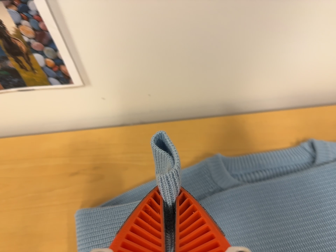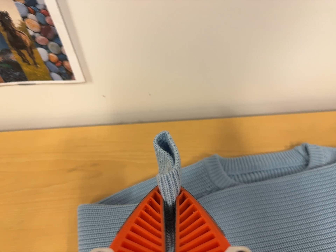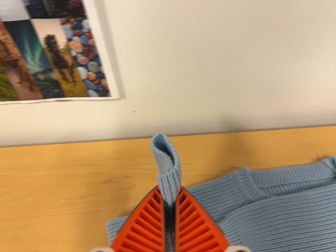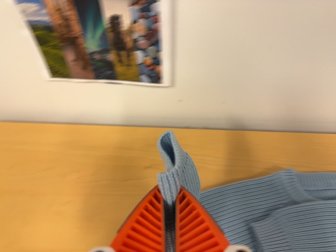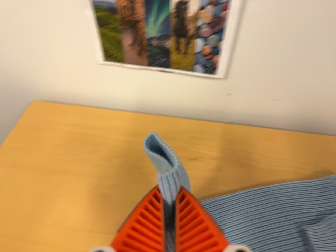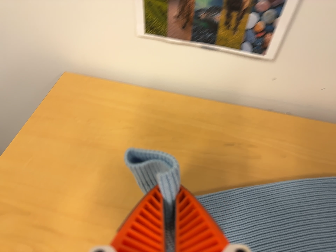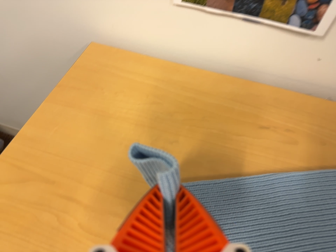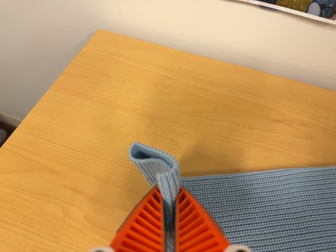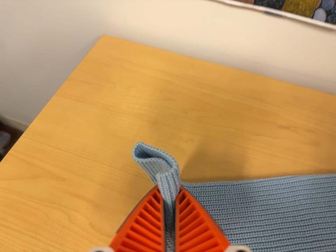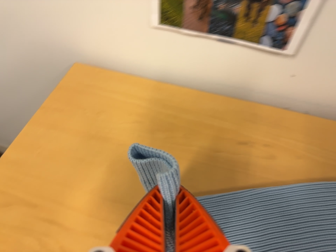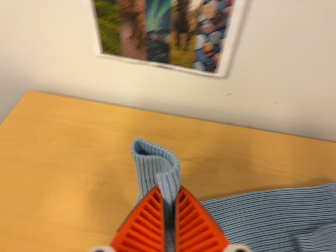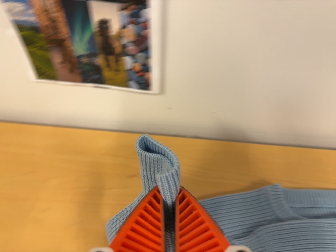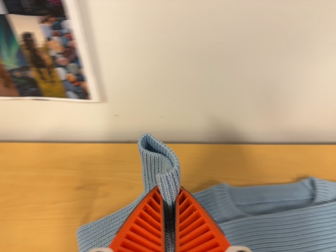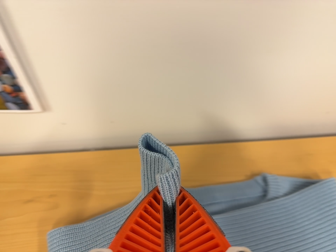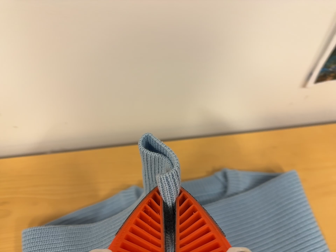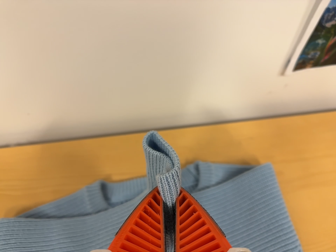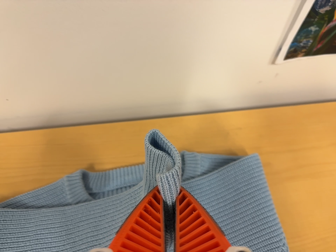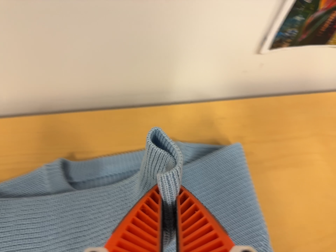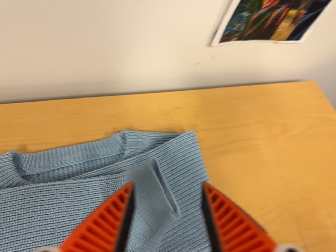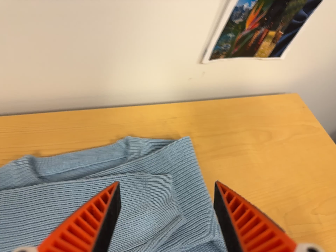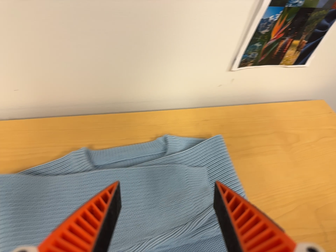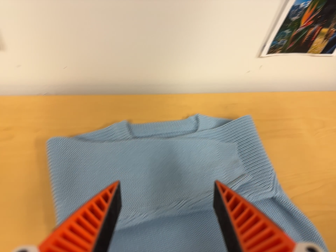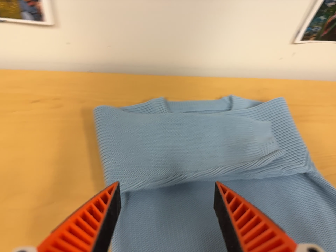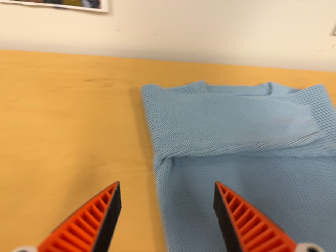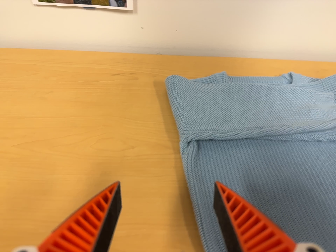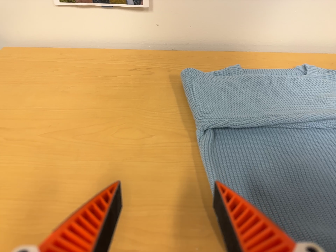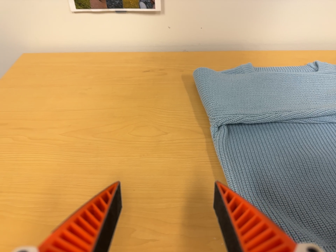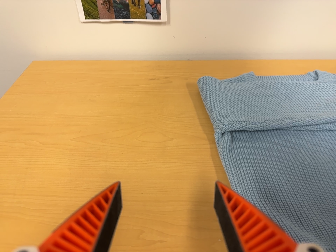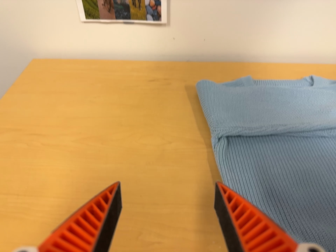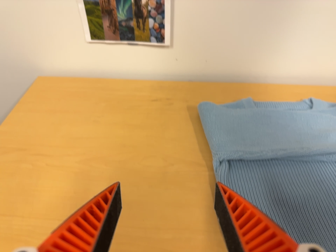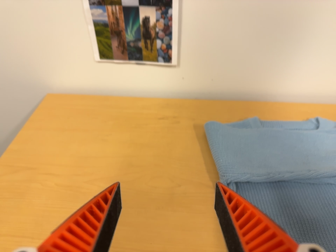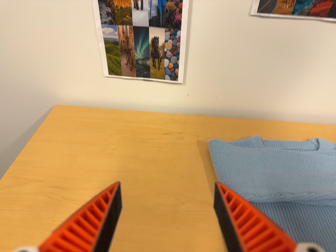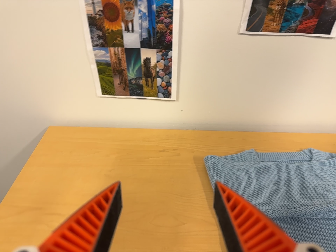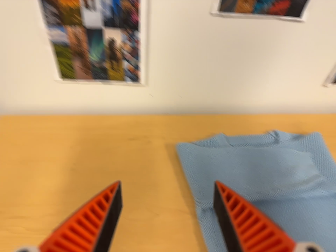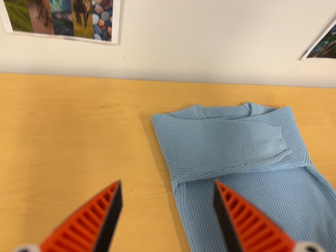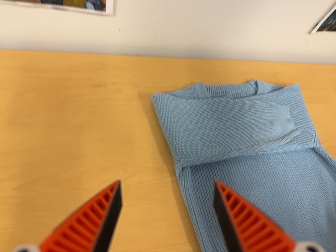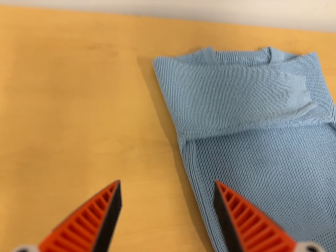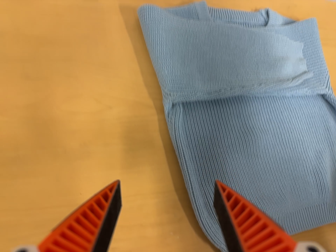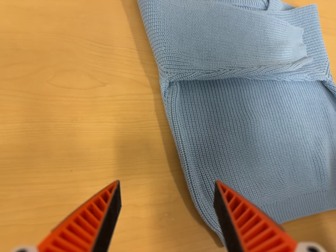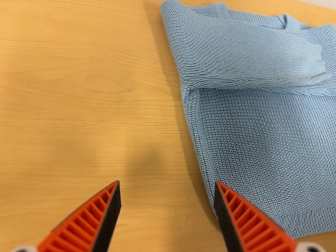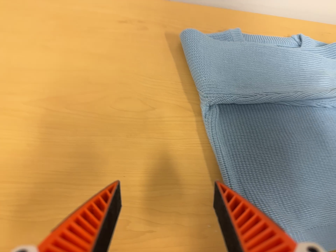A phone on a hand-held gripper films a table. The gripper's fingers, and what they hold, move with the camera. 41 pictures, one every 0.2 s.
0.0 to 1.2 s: The camera swings to its left by about 10 degrees, and the scene slides to the right. It travels to its left, about 24 cm, so close, fixed things drift to the right. It rolls about its line of sight by about 20 degrees, and the scene rotates clockwise.
1.2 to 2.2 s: The camera travels to its right, about 16 cm, so close, fixed things drift to the left. It rolls about its line of sight by about 10 degrees, and the scene rotates counterclockwise.
2.2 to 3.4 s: The camera swings to its right by about 15 degrees, and the scene slides to the left. It travels to its right, about 24 cm, so close, fixed things drift to the left. It rolls about its line of sight by about 10 degrees, and the scene rotates counterclockwise.
3.4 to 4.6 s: The camera travels toward the bottom of its view, backward and to its left, about 30 cm, so close, fixed things drift upward. Its aim tips toward the top of its view by about 10 degrees.
4.6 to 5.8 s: The camera travels backward and to its left, about 12 cm, so what stands in front gets smaller.
5.8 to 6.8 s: The camera pans to its right by about 20 degrees. It travels toward the top of its view and to its left, about 18 cm. Its aim tips toward the bottom of its view by about 15 degrees.
6.8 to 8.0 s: The camera travels toward the bottom of its view and forward, about 16 cm, so close, fixed things drift upward.
The film runs forward here.
